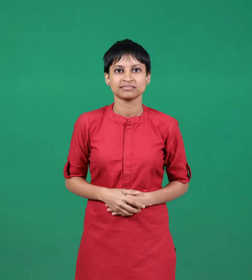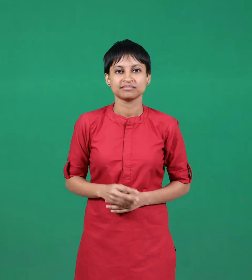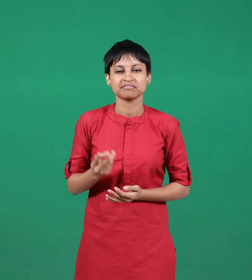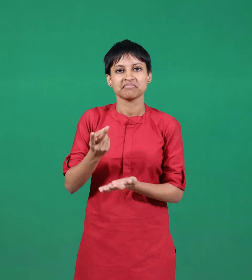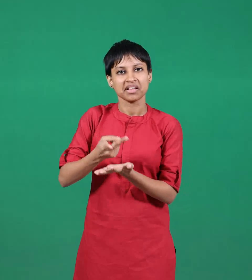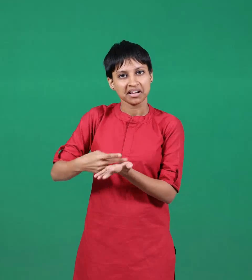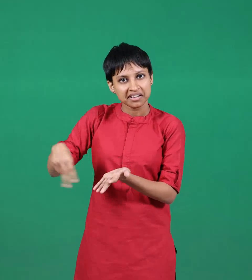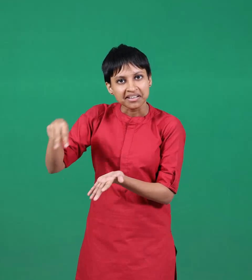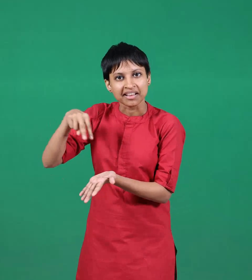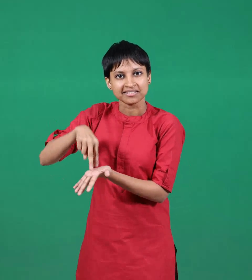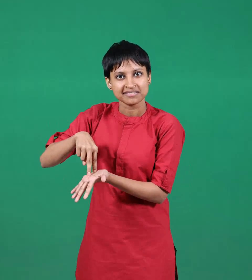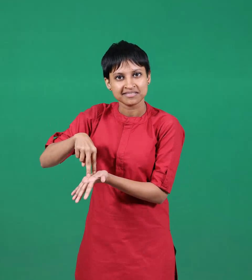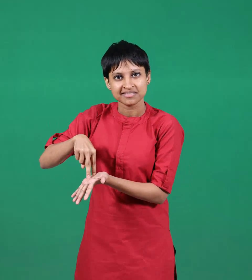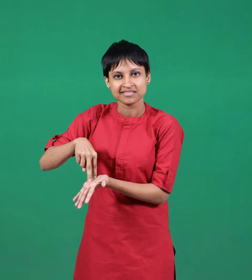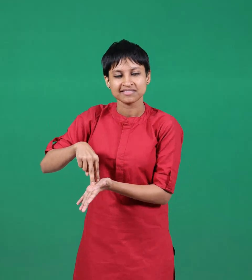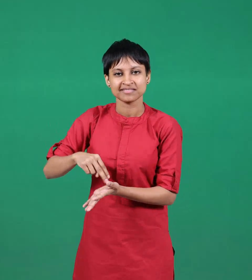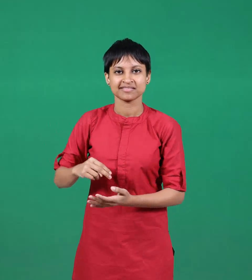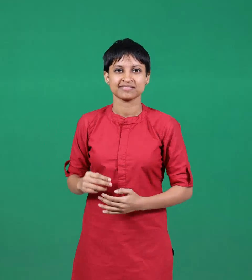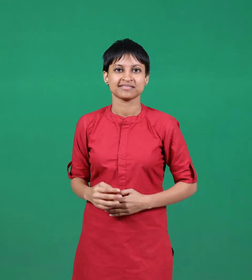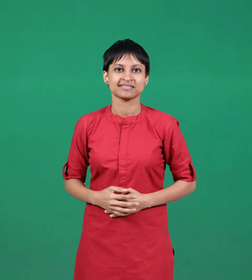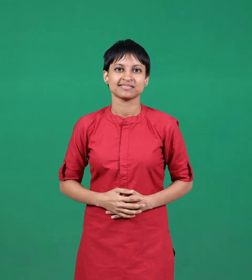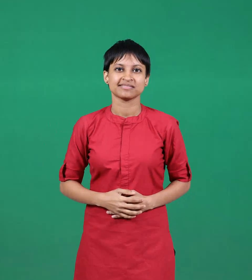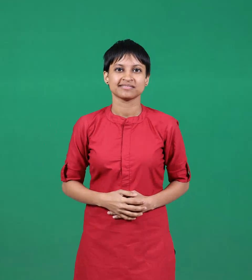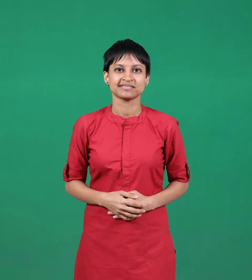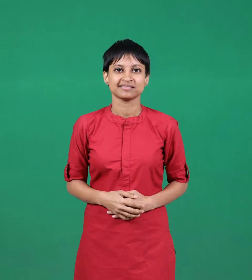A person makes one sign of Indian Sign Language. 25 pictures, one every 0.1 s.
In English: rise
